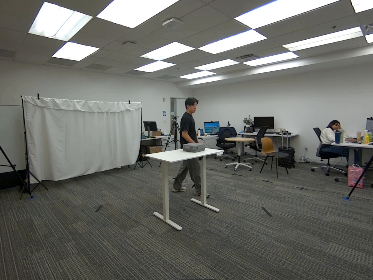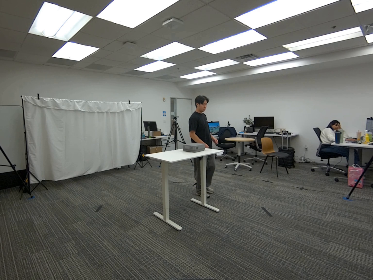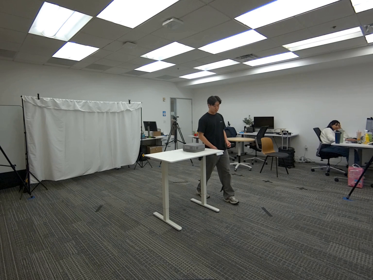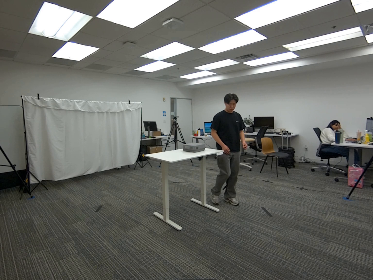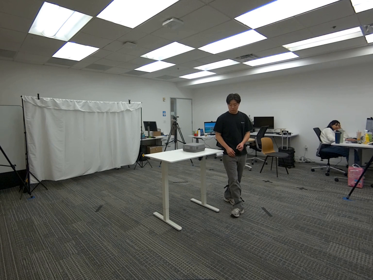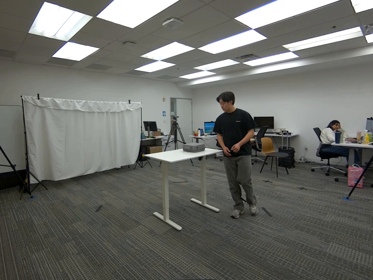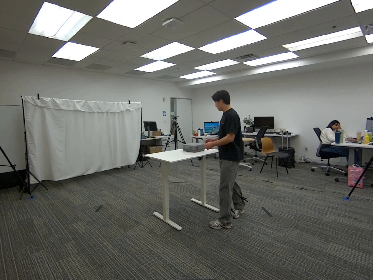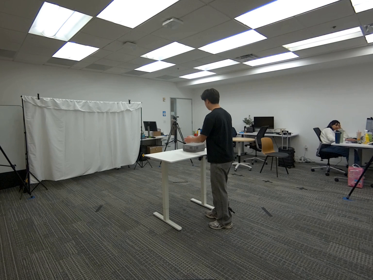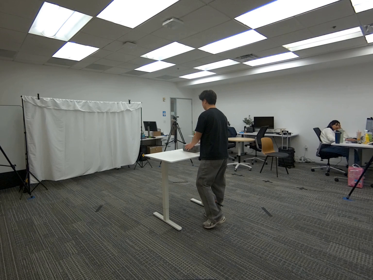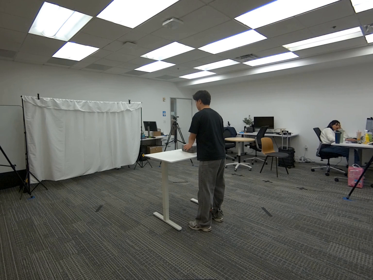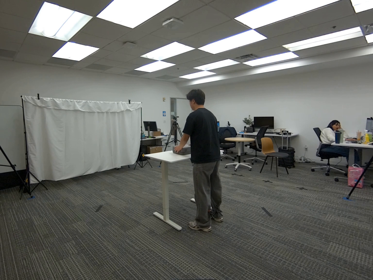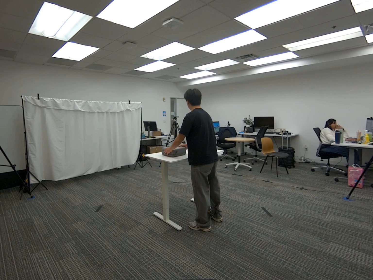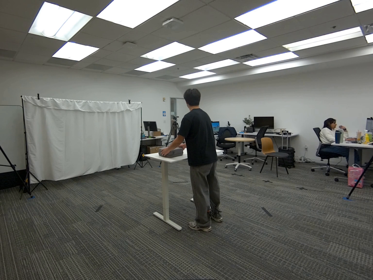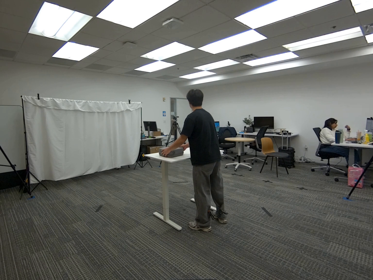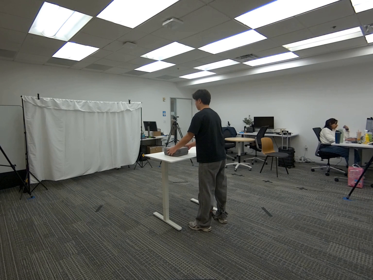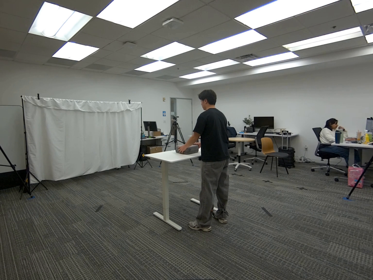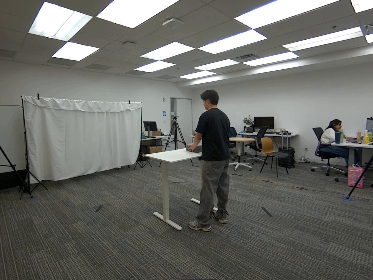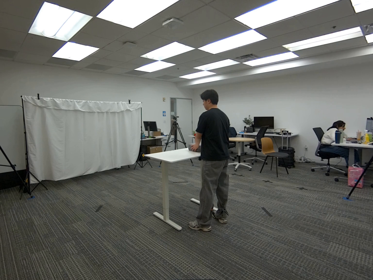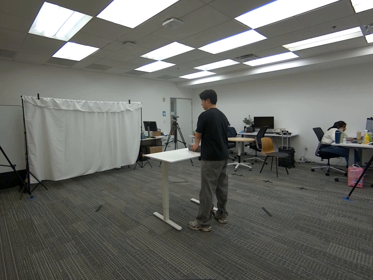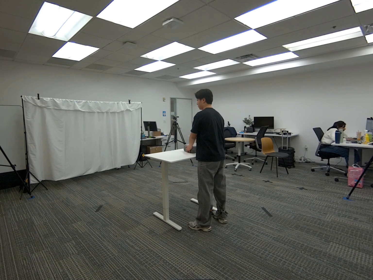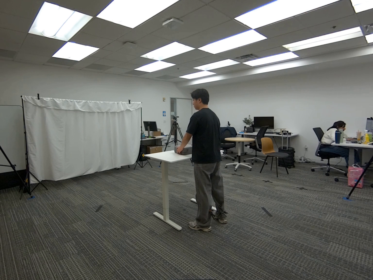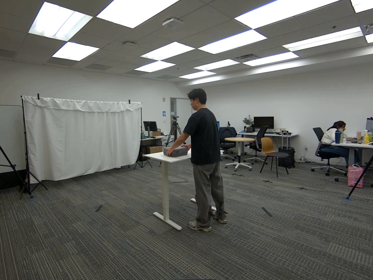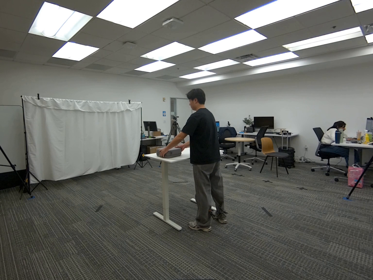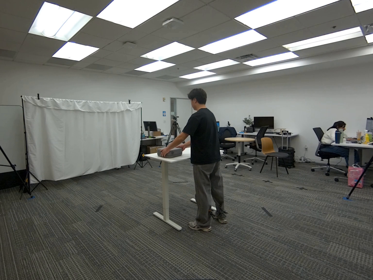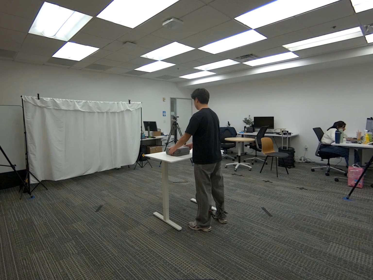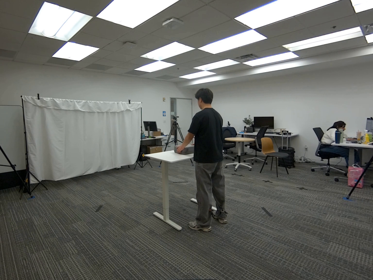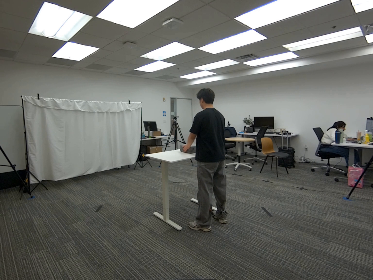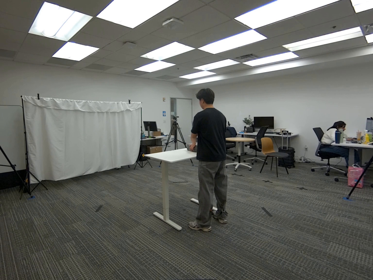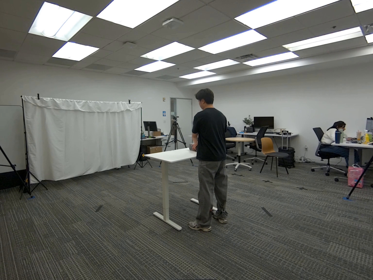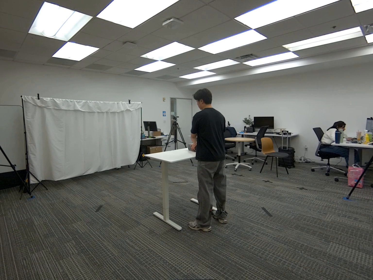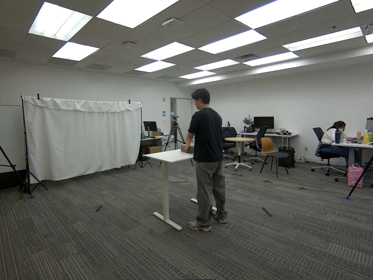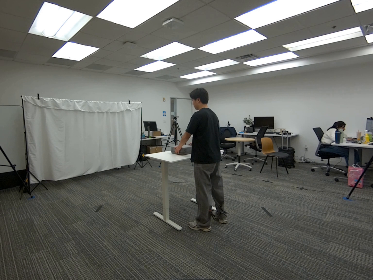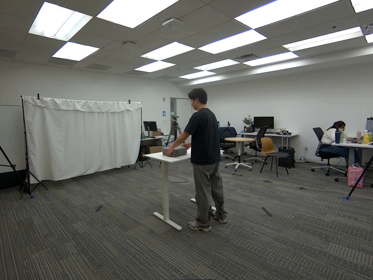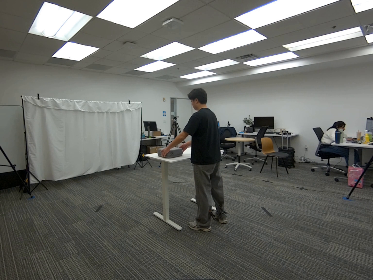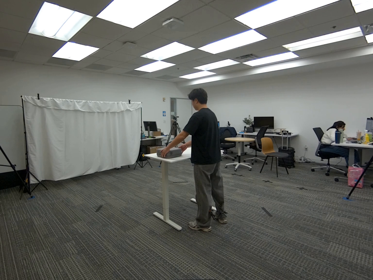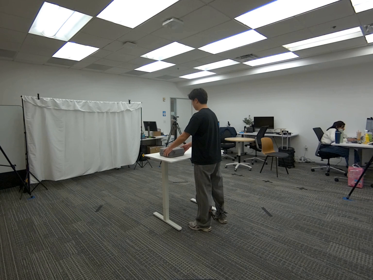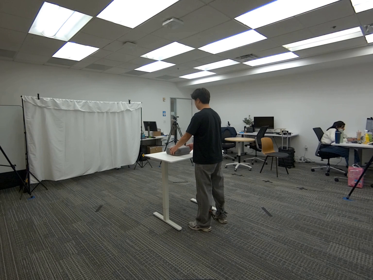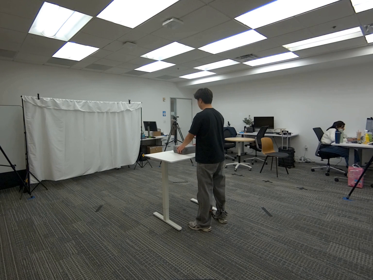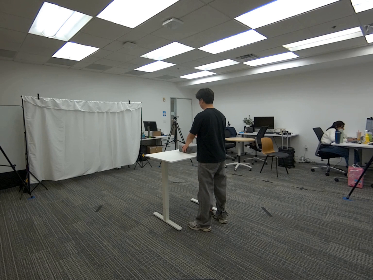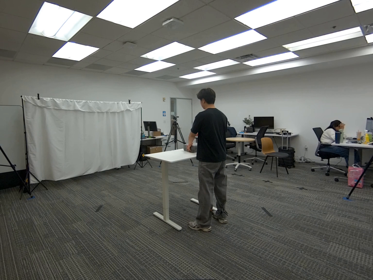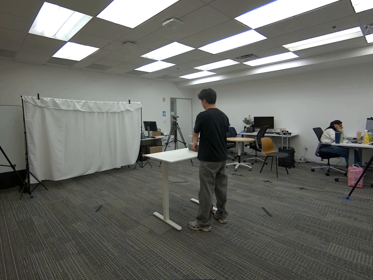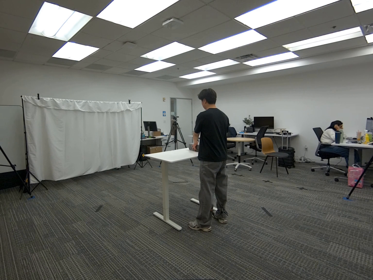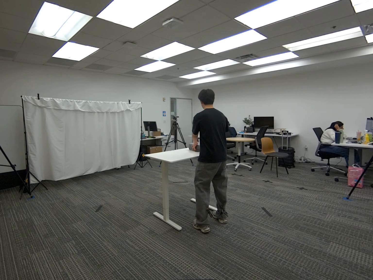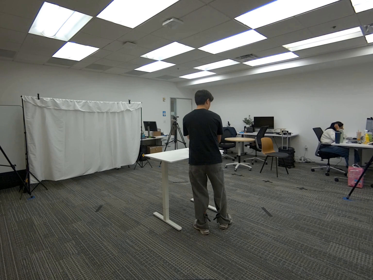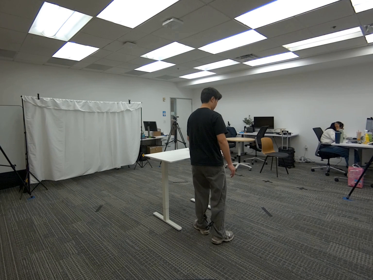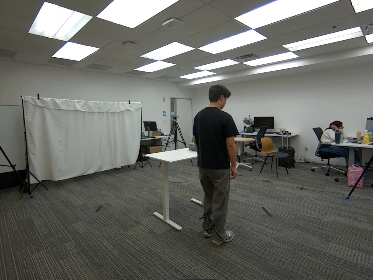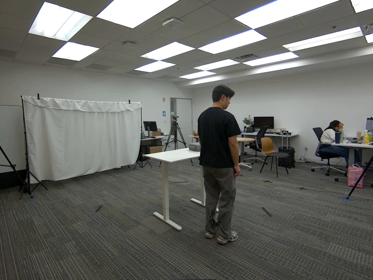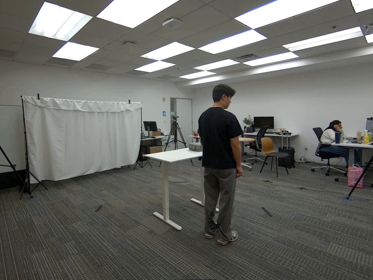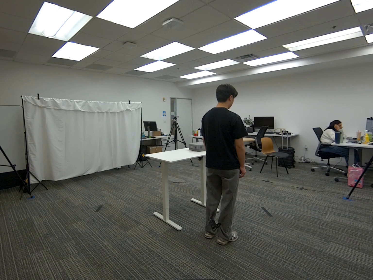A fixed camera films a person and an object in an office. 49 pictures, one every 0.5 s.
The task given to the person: Walk over to the gray case on top of the white desk. Use both hands to hold onto the case on the table, and slide the case side to side until end of sequence.
